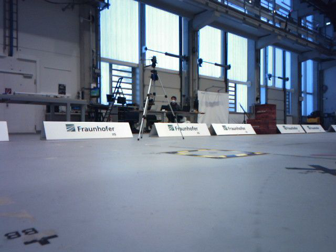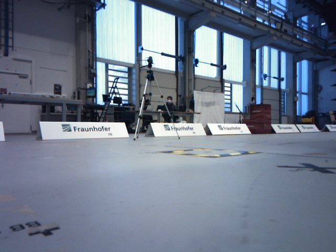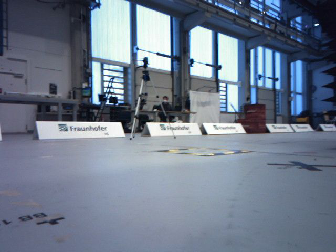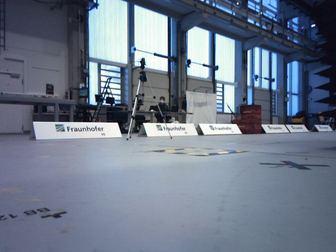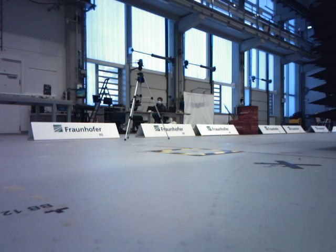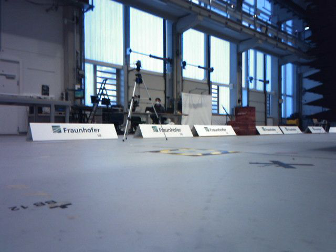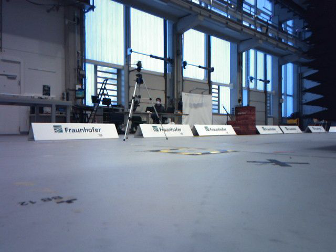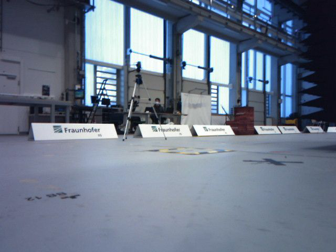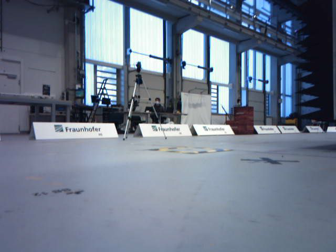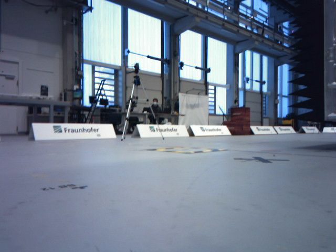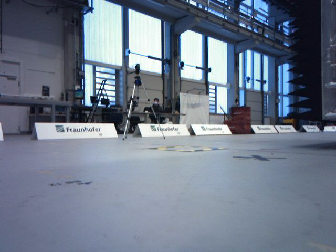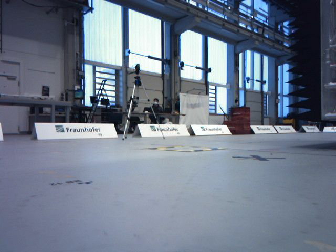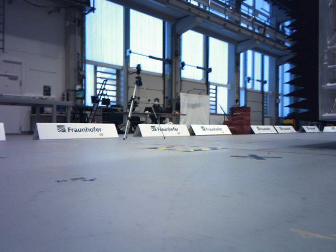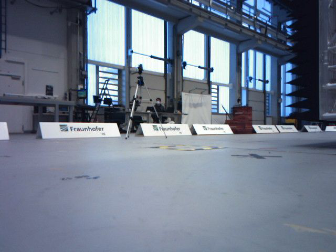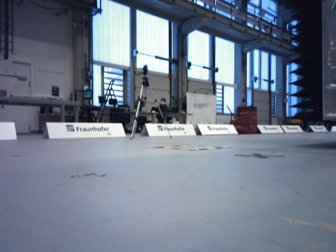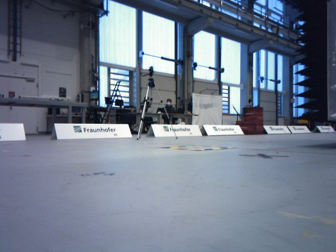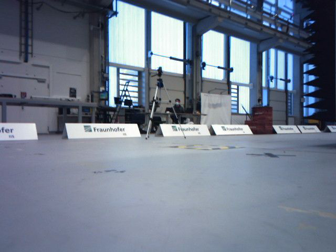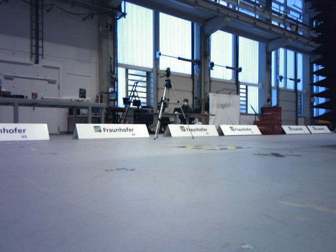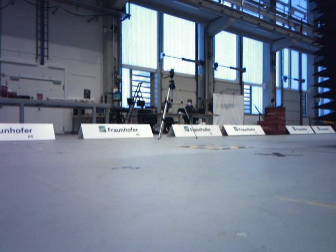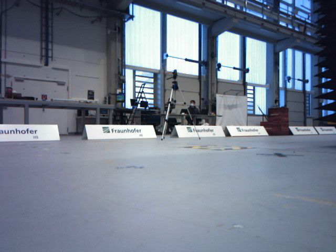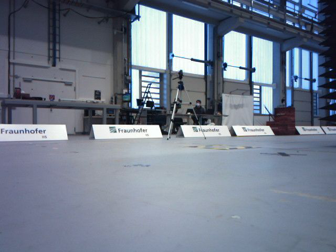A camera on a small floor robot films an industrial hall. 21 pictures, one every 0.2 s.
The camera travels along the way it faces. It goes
backward.
0.0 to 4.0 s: The camera travels backward, about 0.8 m, so what stands in front gets smaller.
The film runs backward here.
